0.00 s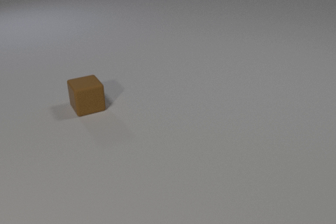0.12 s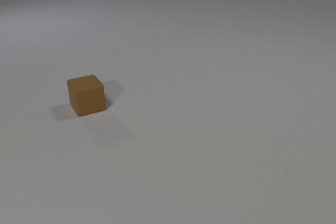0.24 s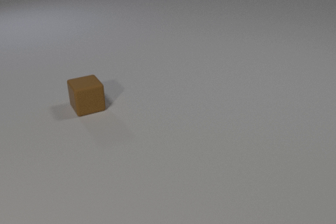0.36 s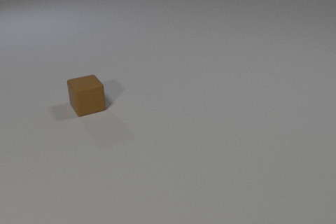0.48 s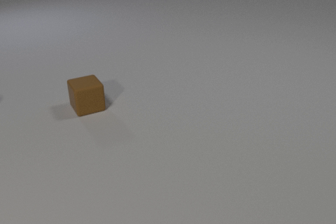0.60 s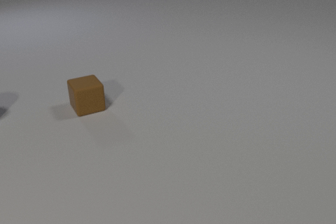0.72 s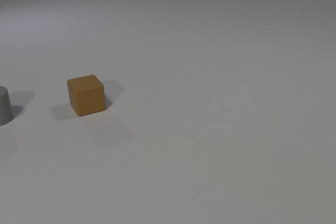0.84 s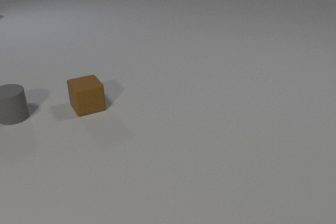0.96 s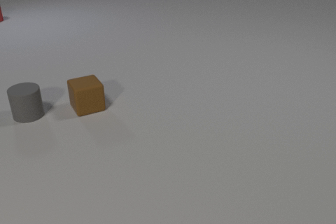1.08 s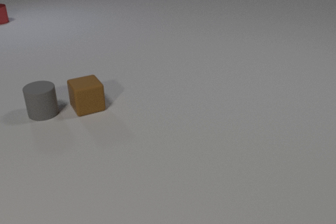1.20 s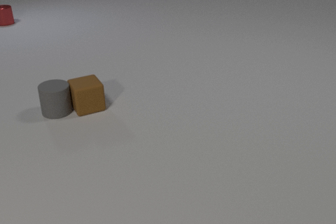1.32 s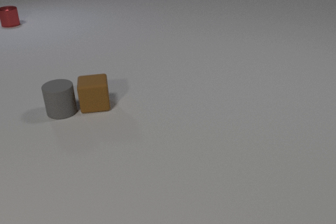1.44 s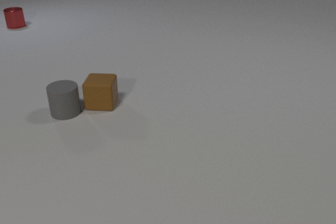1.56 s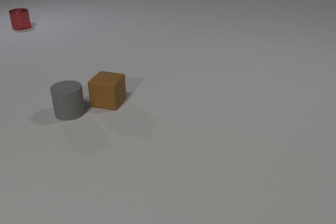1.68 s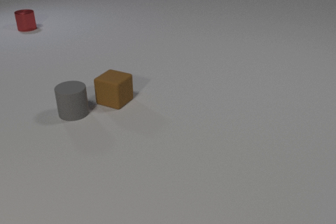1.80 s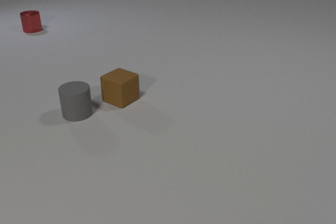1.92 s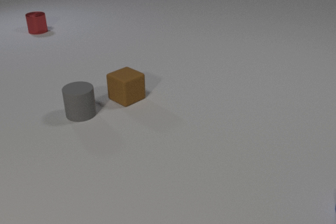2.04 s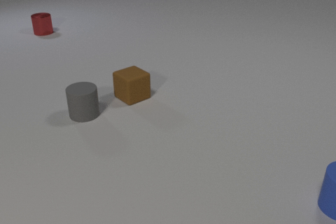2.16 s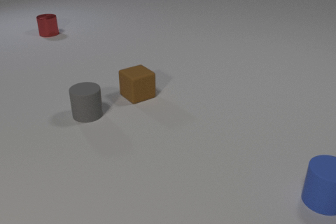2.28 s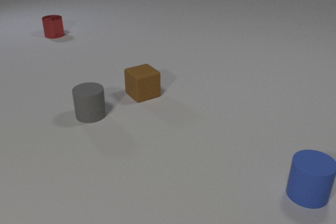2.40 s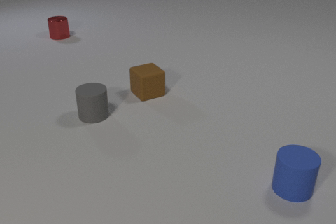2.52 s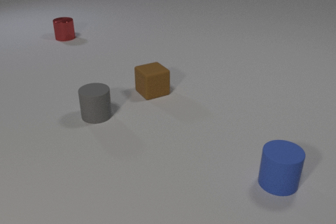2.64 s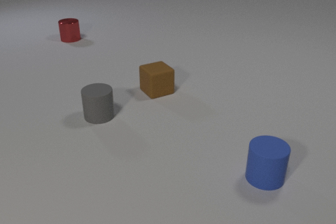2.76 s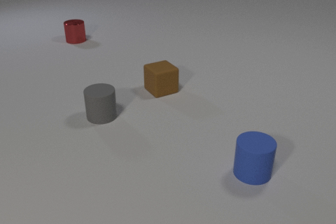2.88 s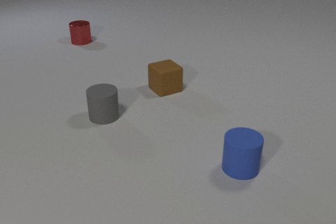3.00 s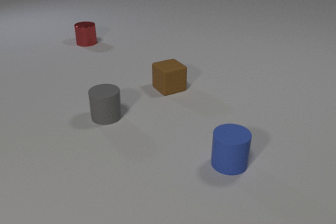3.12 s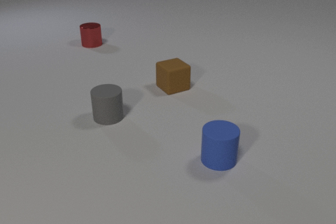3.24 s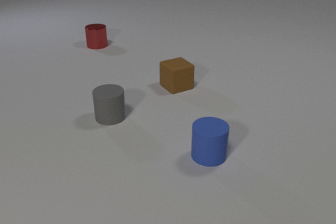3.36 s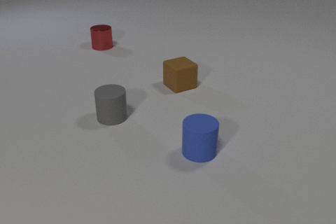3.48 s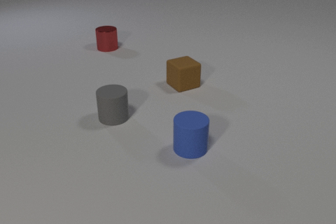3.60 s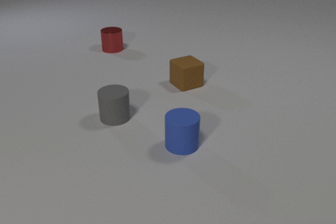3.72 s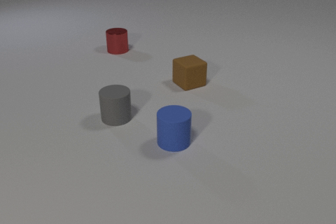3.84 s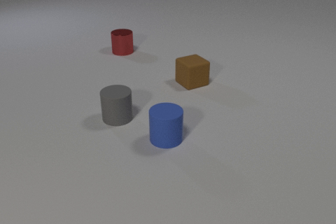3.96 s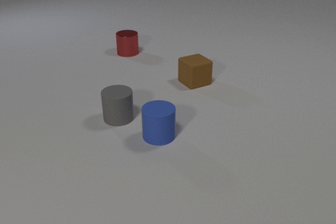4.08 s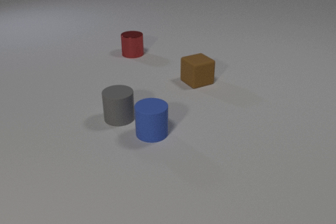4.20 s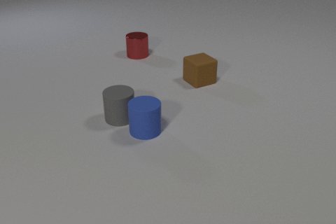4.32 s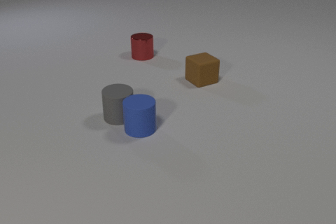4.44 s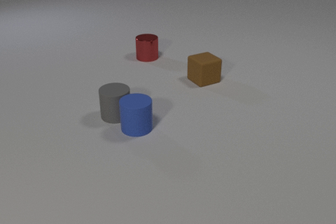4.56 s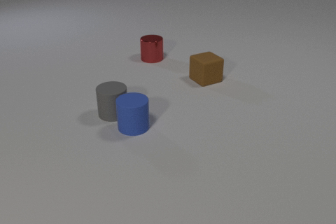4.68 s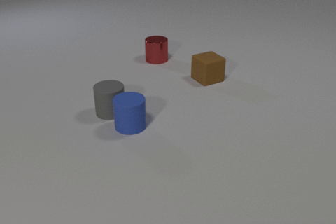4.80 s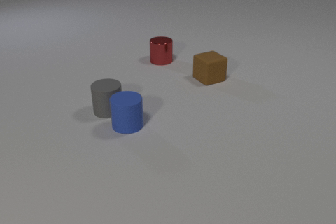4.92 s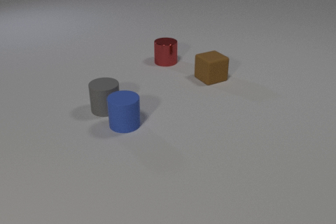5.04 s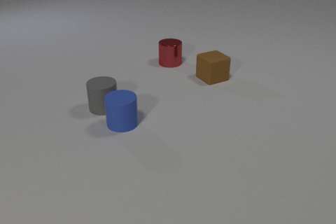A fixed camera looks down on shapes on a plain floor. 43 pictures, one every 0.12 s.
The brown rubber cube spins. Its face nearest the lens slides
to the left.
The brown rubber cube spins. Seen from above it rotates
clockwise.
0.00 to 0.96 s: The gray rubber cylinder comes in at the left edge, slides to the right. The red metal cylinder comes in at the left edge.
0.96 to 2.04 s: The gray rubber cylinder slides to the right. The brown rubber cube slides to the right, spins clockwise seen from above by about 75 degrees, its near face sliding to the left. The blue rubber cylinder comes in at the right edge, slides to the left. The red metal cylinder slides toward the camera and to the right. The gray rubber cylinder and the brown rubber cube collide.
2.04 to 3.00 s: The gray rubber cylinder slides to the right and toward the camera. The brown rubber cube slides to the right and away from the camera. The blue rubber cylinder slides to the left. The red metal cylinder slides toward the camera and to the right.
3.00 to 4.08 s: The gray rubber cylinder slides to the right. The brown rubber cube slides to the right and away from the camera. The blue rubber cylinder slides to the left and away from the camera. The red metal cylinder slides to the right and toward the camera.
4.08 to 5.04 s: The gray rubber cylinder slides away from the camera and to the left. The brown rubber cube slides to the right and away from the camera. The blue rubber cylinder slides to the left and away from the camera. The red metal cylinder slides to the right and toward the camera. The gray rubber cylinder and the blue rubber cylinder collide.
What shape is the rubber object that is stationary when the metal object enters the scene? cube.
How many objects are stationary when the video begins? 1.
How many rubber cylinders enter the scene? 2.
